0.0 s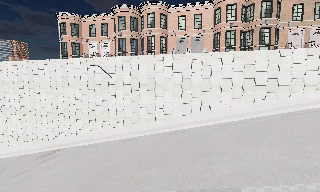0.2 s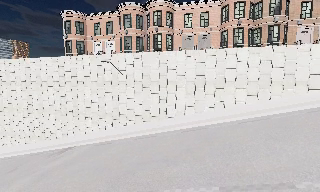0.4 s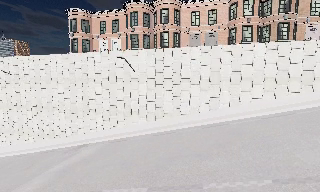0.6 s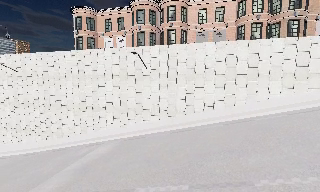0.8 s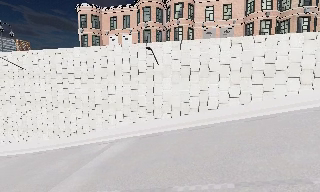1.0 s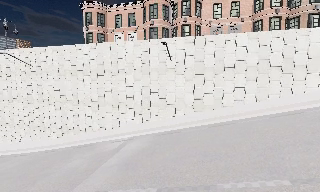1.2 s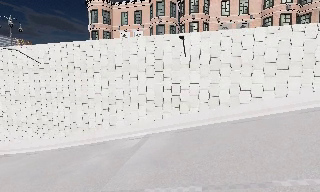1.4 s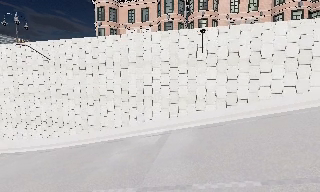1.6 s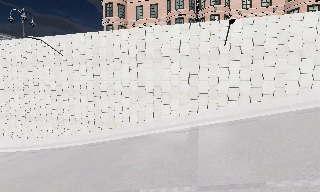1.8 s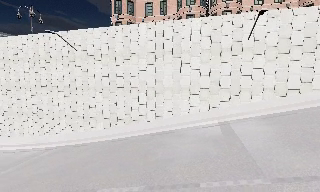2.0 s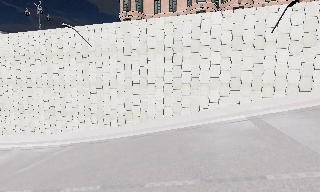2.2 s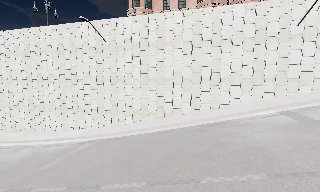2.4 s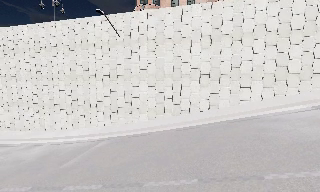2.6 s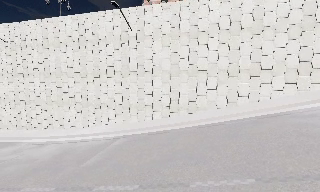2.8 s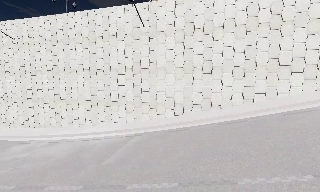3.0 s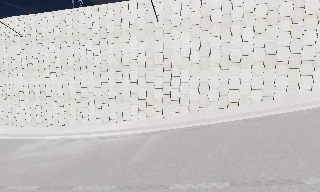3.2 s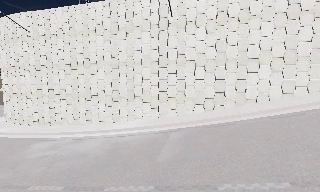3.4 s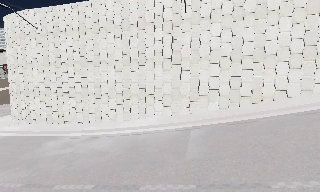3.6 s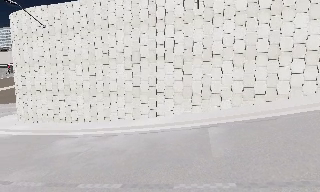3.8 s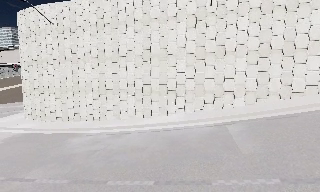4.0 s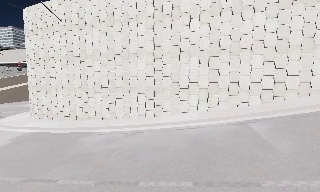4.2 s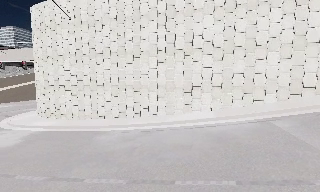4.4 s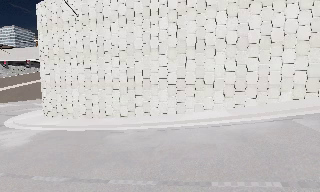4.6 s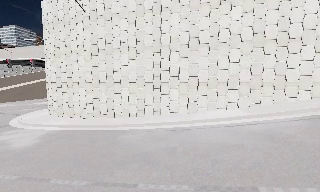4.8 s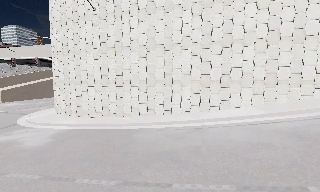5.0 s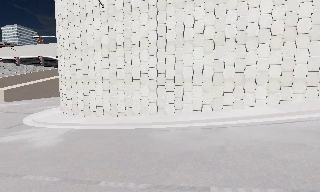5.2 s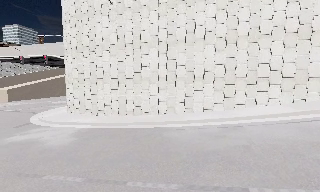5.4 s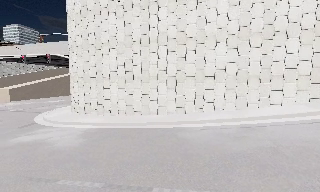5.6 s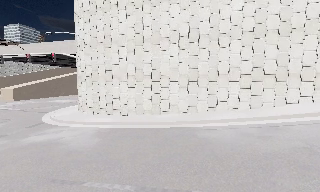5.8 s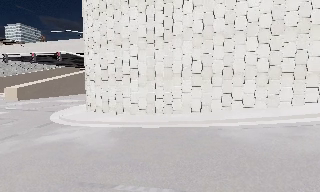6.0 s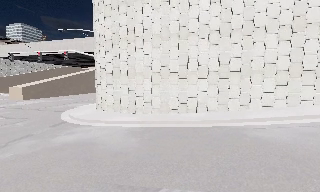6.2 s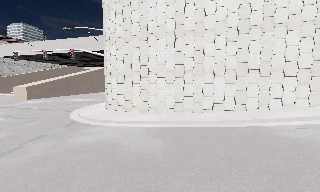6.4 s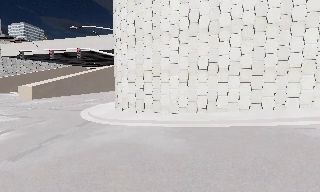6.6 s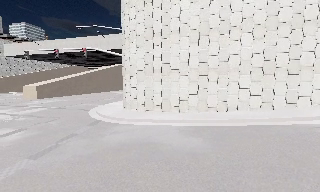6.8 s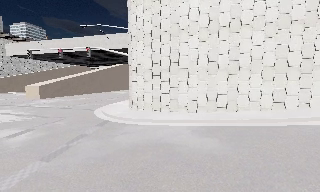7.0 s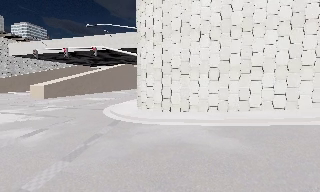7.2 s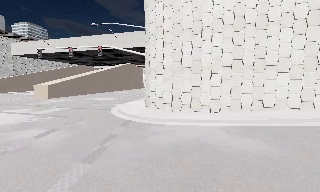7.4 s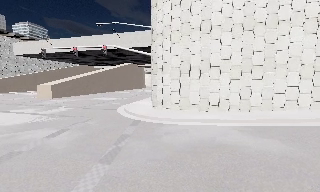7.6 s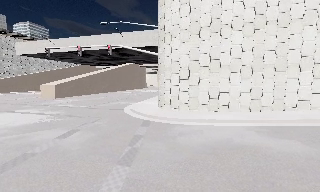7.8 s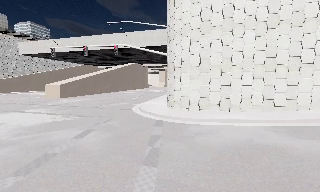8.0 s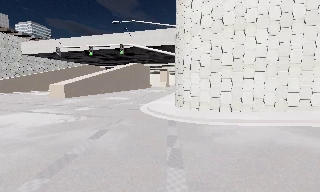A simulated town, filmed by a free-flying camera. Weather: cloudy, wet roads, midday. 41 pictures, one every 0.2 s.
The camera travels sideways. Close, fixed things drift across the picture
to the right.
0.0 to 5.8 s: The camera travels to its left, about 20 m, so close, fixed things drift to the right.
5.8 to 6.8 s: The camera travels to its left, about 3.5 m, so close, fixed things drift to the right. It loses speed.
6.8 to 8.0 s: The camera travels to its left, about 3 m, so close, fixed things drift to the right.
The film runs forward here.
